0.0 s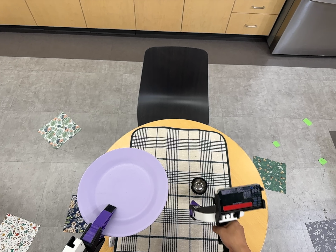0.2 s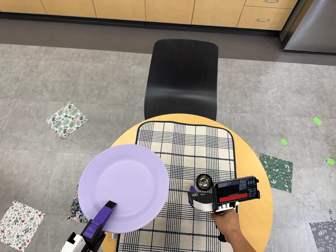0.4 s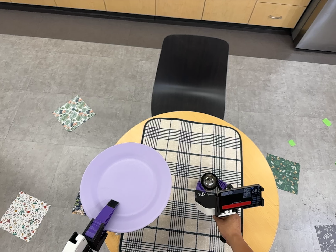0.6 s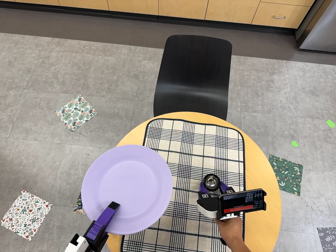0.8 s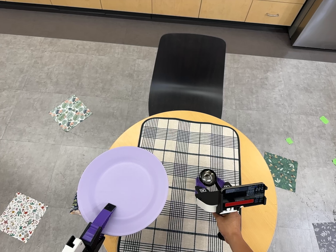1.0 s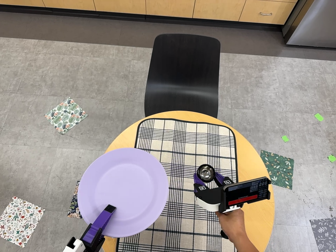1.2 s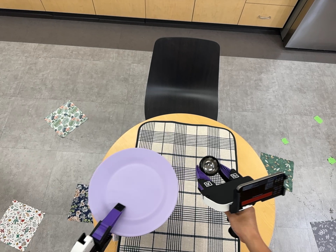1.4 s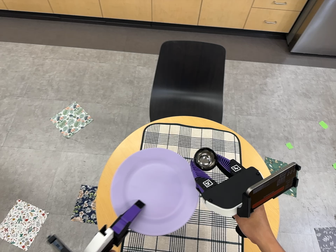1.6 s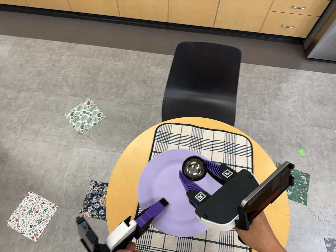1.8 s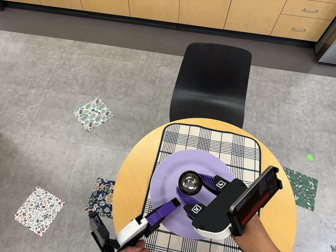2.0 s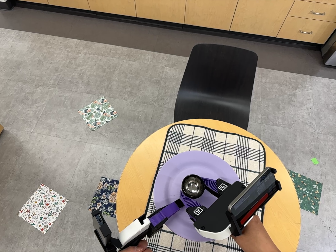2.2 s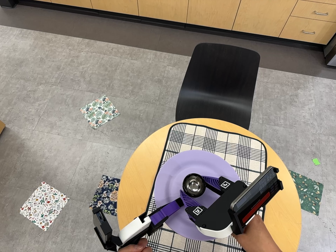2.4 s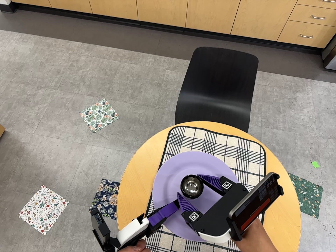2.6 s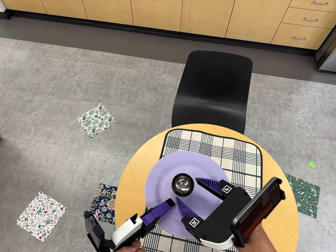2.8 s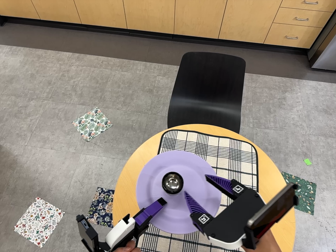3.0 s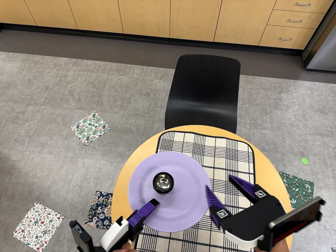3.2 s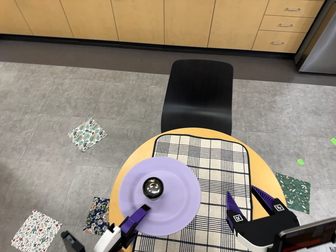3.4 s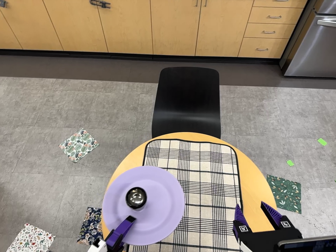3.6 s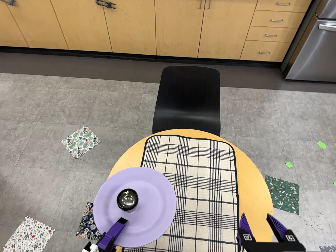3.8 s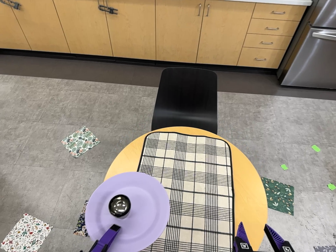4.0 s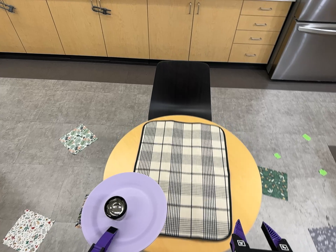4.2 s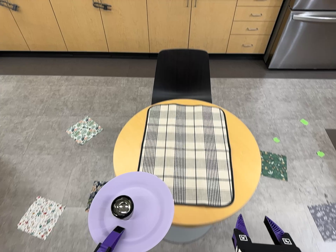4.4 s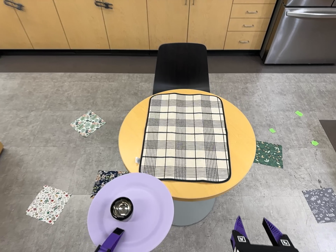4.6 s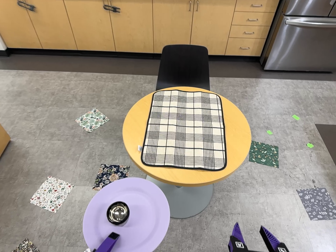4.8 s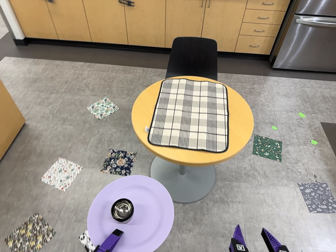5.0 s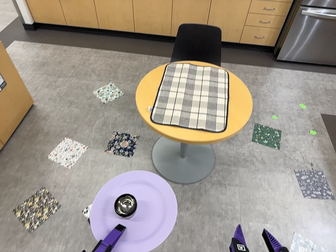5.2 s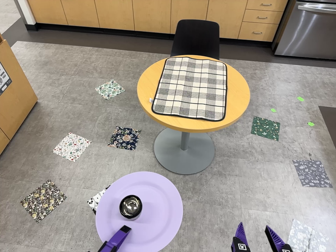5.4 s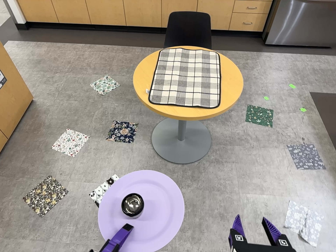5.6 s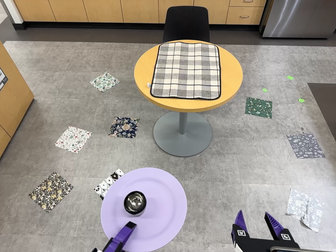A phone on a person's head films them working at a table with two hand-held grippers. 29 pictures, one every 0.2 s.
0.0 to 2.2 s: The camera travels to its left, about 5 cm, so close, fixed things drift to the right. It rolls about its line of sight by about 10 degrees, and the scene rotates clockwise.
2.2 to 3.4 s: The camera travels backward, toward the bottom of its view and to its right, about 10 cm, so what stands in front gets smaller.
3.4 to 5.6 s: The camera travels toward the bottom of its view and backward, about 100 cm, so close, fixed things drift upward.
The film runs backward here.
